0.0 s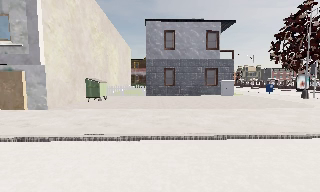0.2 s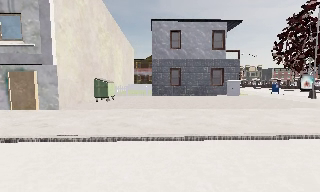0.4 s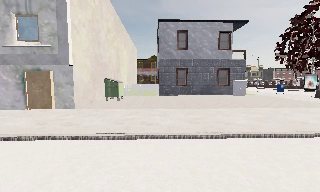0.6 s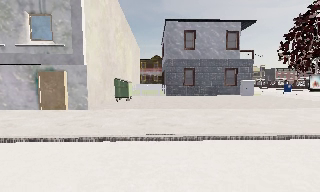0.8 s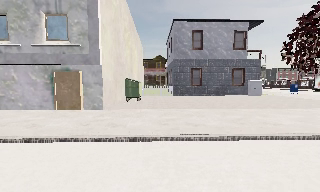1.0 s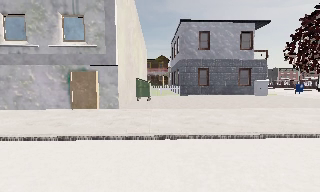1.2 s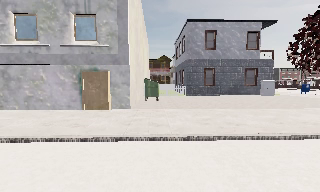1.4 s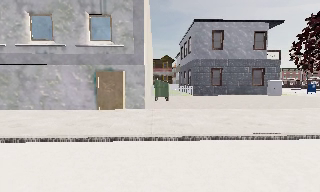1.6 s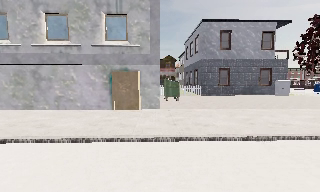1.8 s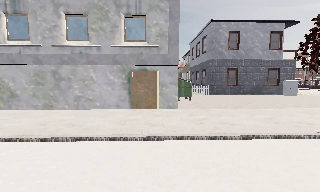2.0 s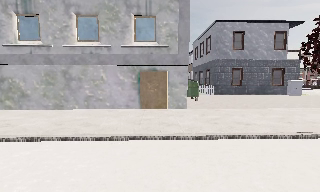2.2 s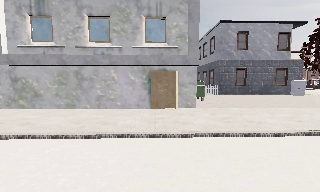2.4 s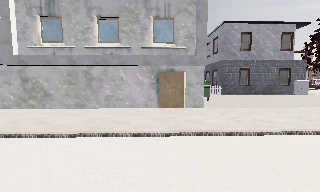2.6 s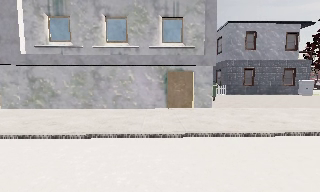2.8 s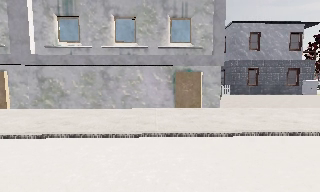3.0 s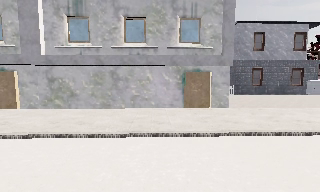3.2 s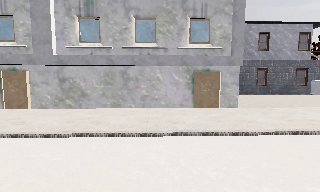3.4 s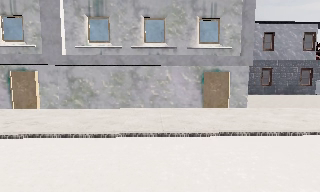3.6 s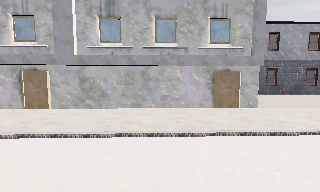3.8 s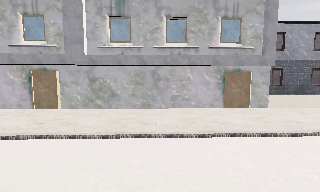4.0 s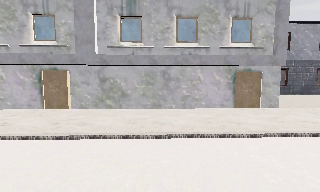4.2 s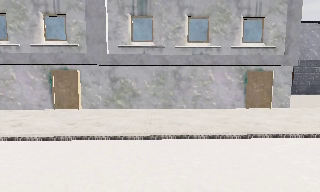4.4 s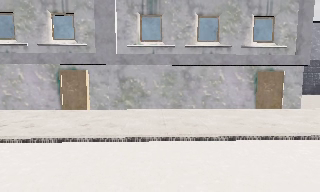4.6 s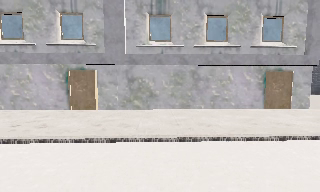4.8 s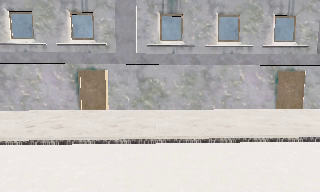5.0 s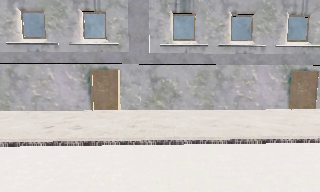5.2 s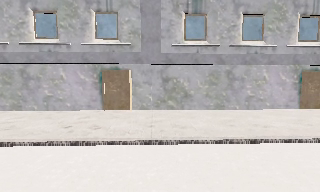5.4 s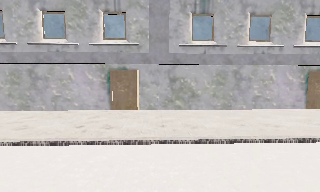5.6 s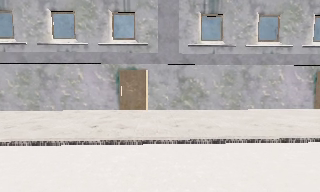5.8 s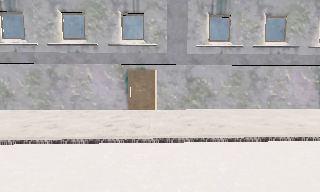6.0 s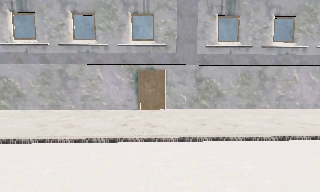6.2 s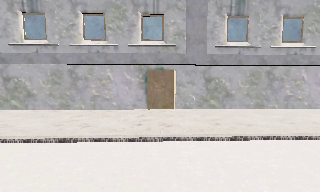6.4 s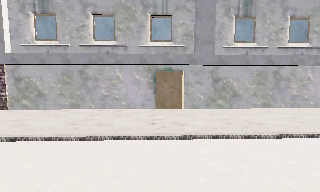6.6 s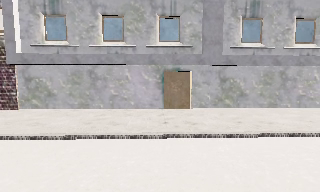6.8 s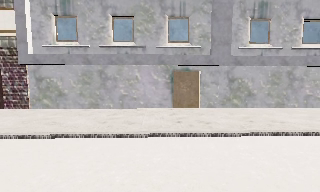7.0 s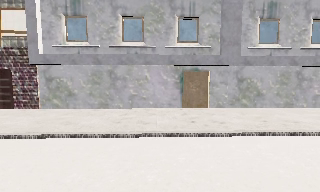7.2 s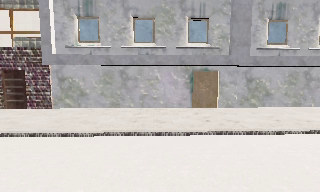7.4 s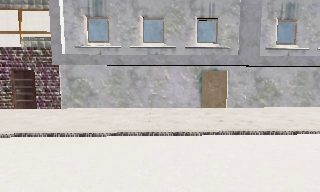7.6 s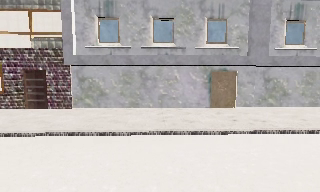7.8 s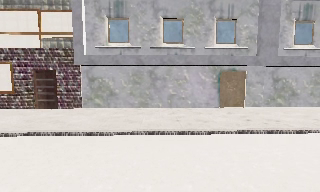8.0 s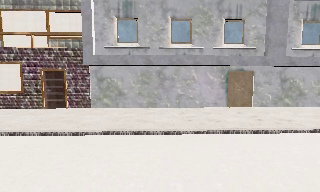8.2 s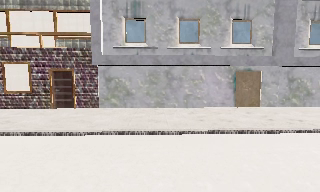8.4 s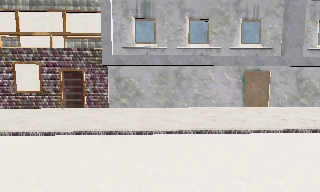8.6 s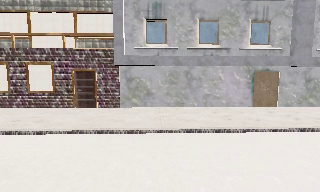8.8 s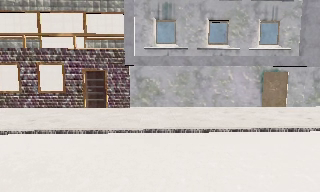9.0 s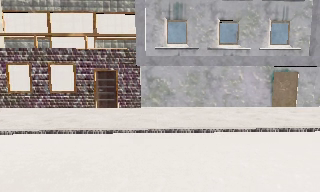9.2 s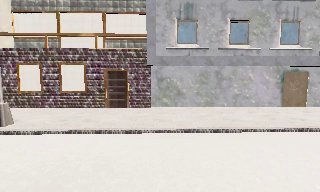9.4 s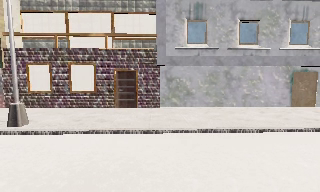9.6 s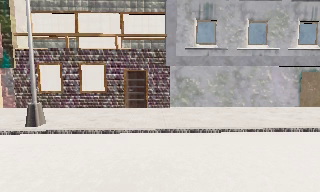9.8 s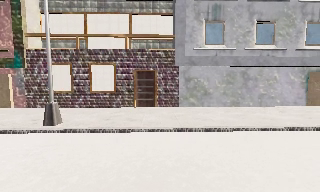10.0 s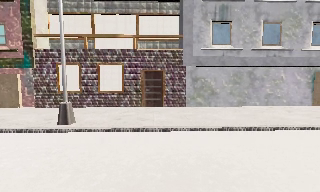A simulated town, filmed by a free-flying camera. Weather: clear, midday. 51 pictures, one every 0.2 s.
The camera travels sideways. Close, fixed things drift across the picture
to the right.
0.0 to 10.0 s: The camera travels to its left, about 25 m, so close, fixed things drift to the right.
The film runs backward here.
